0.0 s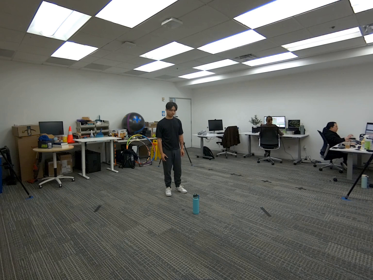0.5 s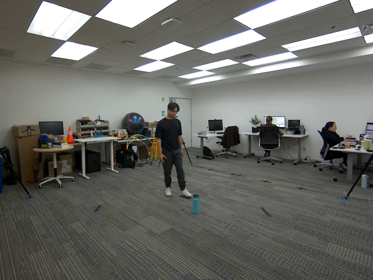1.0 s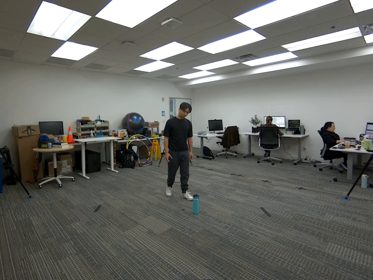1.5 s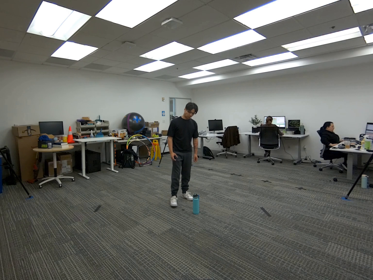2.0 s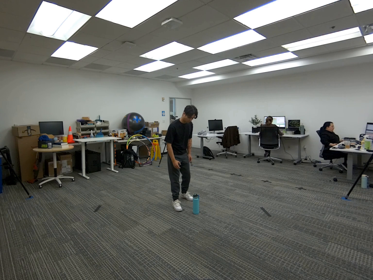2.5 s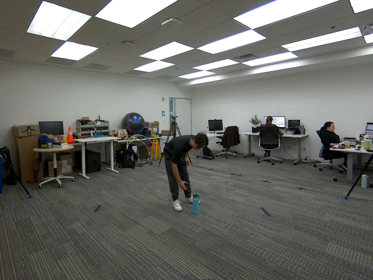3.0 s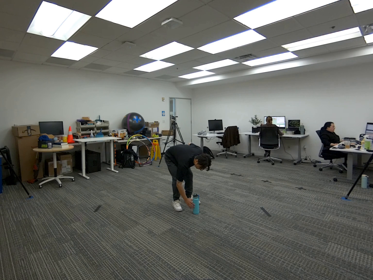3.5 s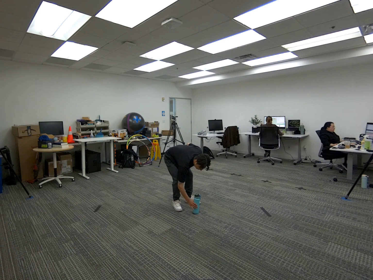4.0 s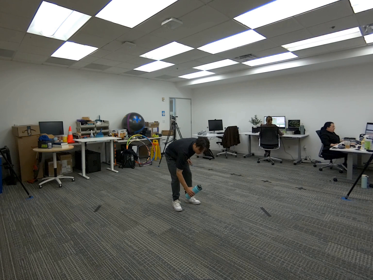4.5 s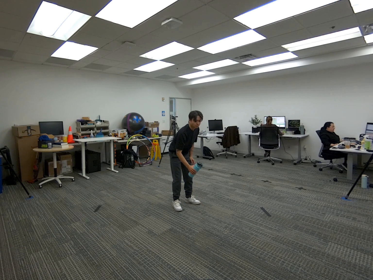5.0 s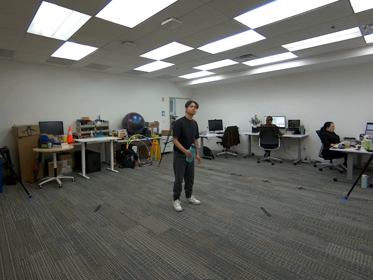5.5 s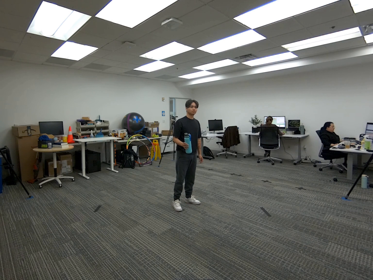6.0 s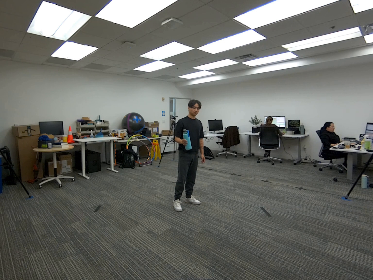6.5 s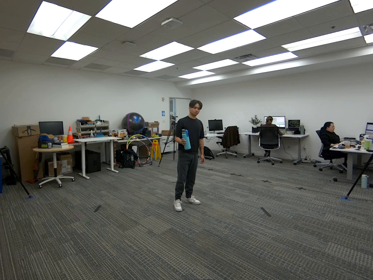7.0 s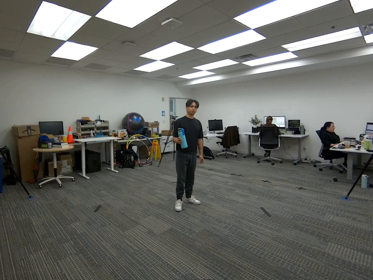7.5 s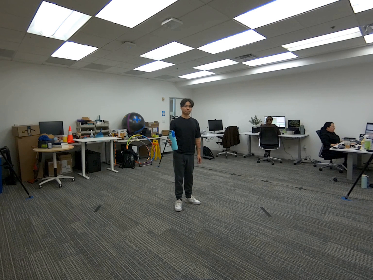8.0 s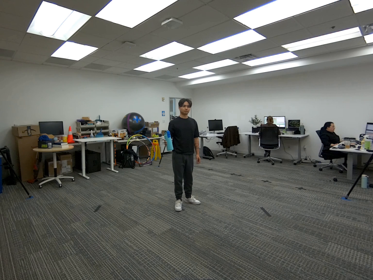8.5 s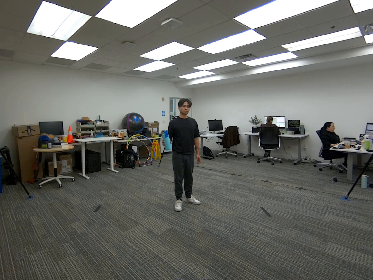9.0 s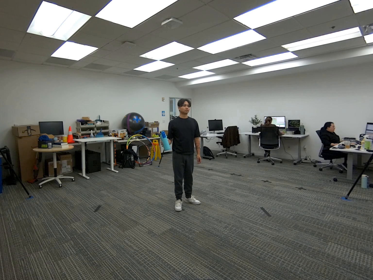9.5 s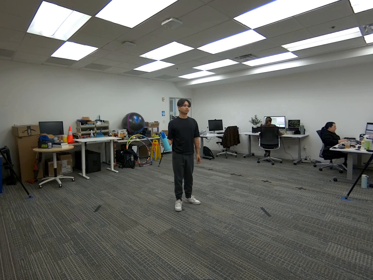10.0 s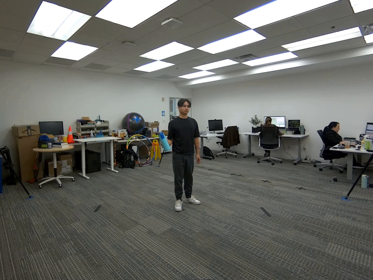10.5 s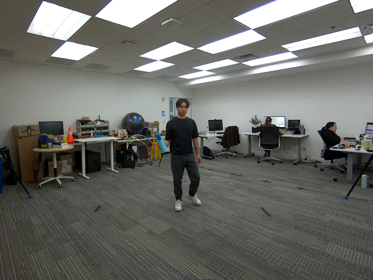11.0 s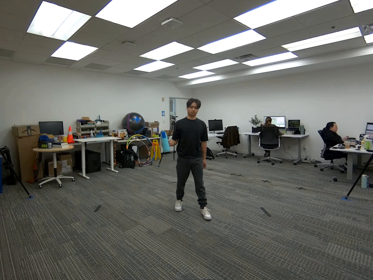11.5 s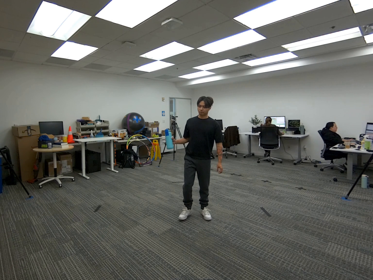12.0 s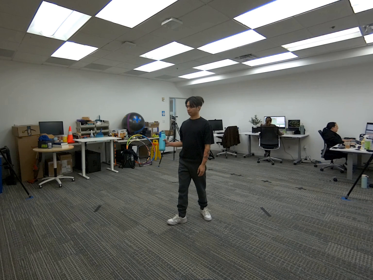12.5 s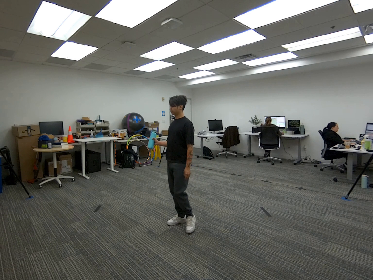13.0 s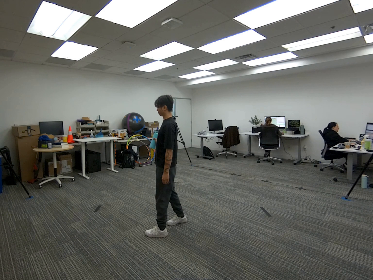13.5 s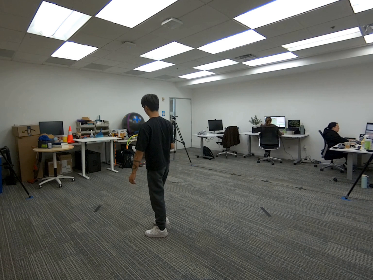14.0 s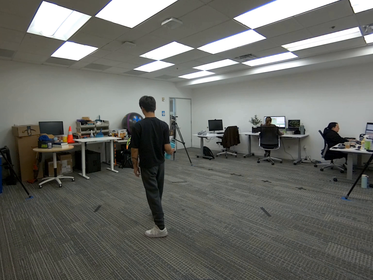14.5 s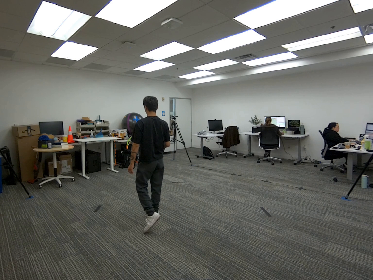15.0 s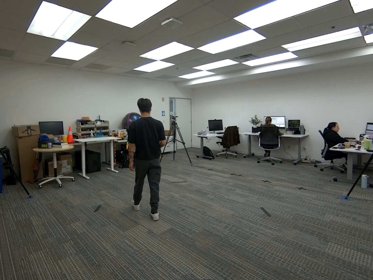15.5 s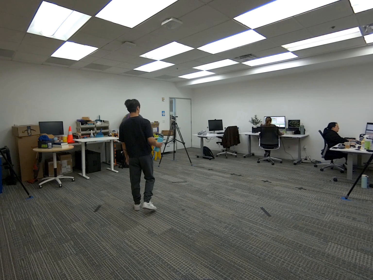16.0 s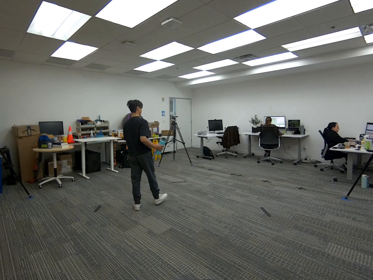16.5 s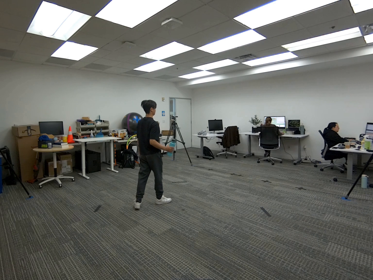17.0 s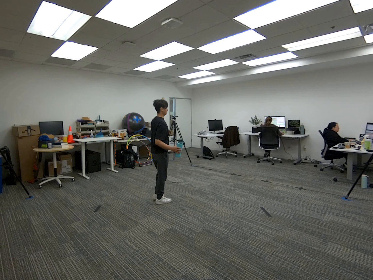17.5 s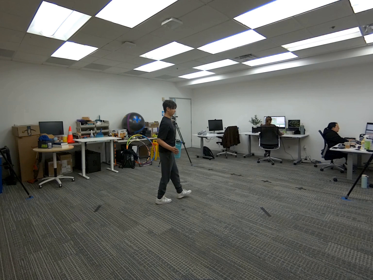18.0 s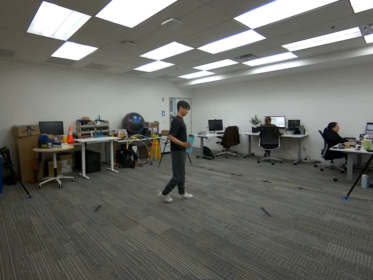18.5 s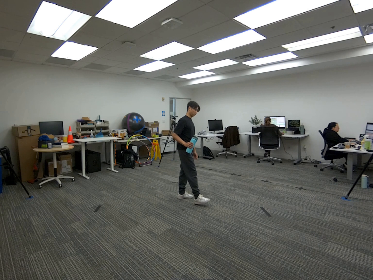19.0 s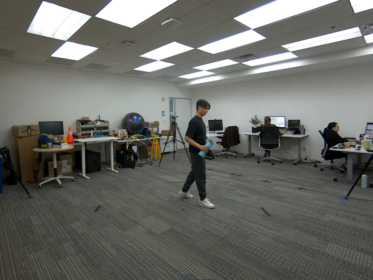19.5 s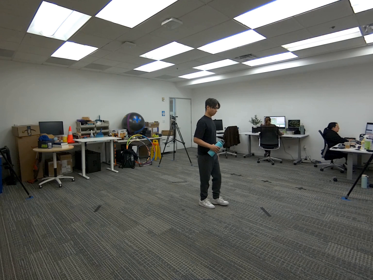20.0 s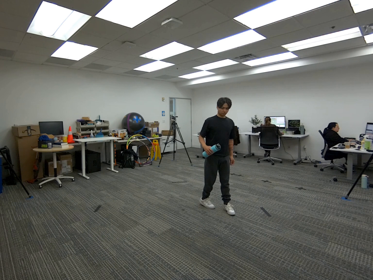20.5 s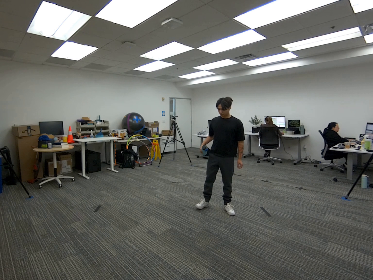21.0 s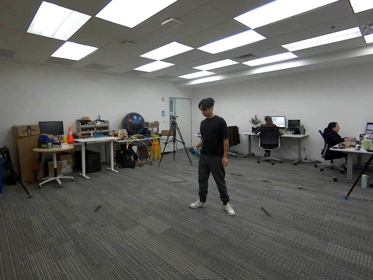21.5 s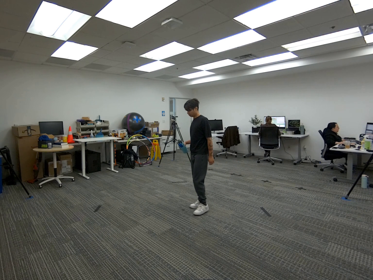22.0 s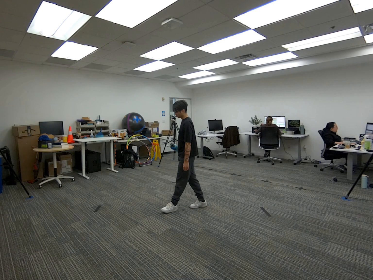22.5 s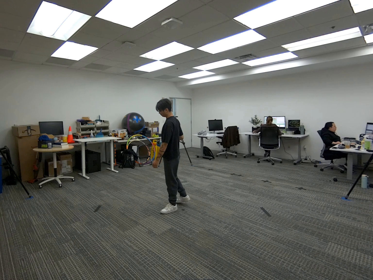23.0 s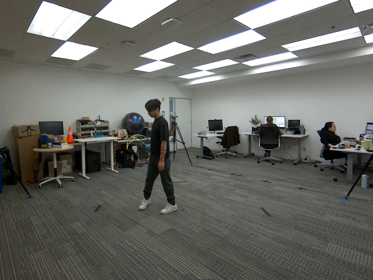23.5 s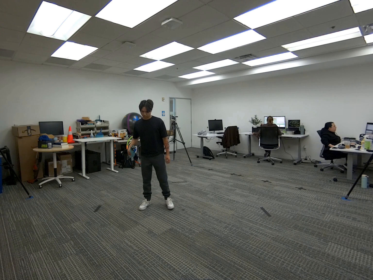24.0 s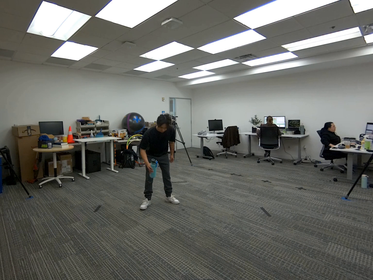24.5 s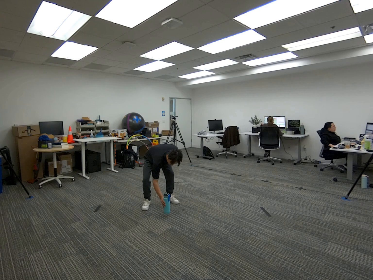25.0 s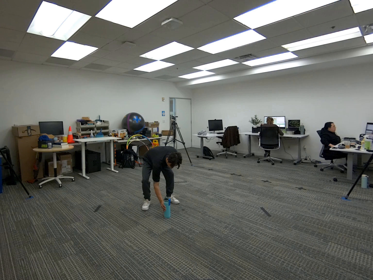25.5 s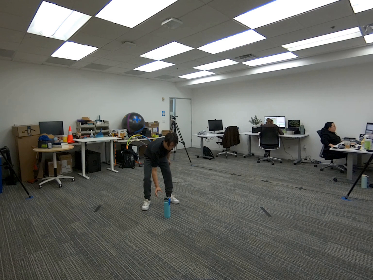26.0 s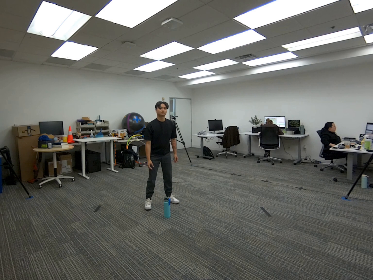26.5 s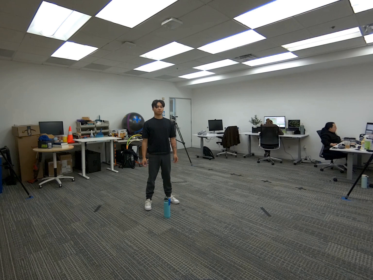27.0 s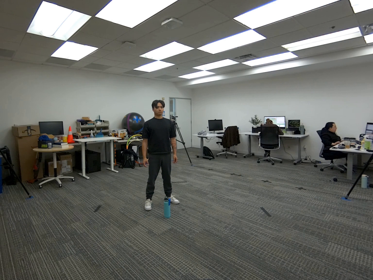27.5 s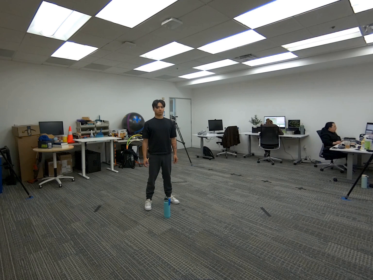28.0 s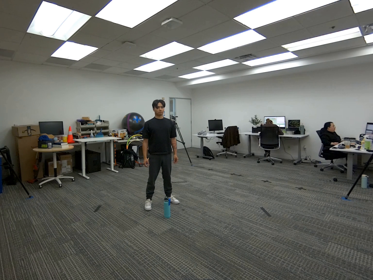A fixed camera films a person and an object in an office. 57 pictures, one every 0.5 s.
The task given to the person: Walk to the cyan water bottle on the ground. Pick it up with your right hand and hold it as you walk around. When finished, place the bottle back on the ground.
